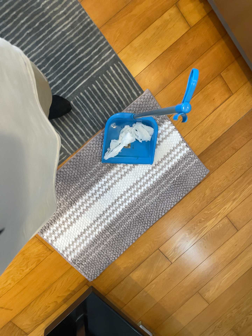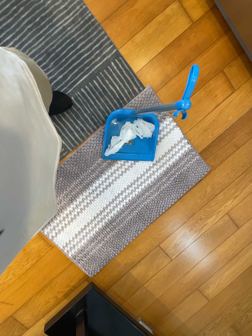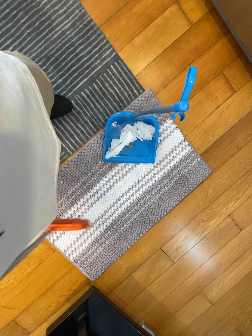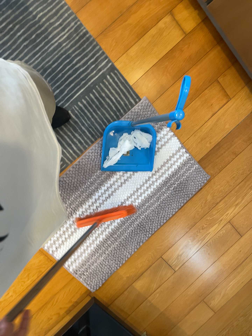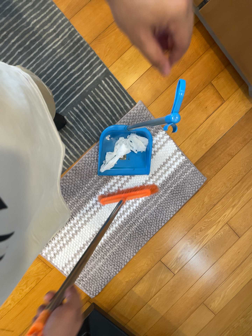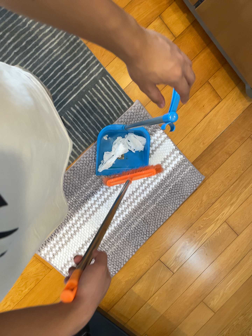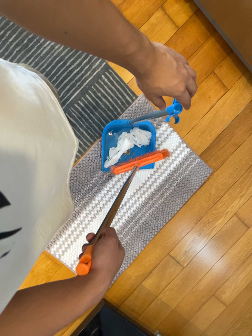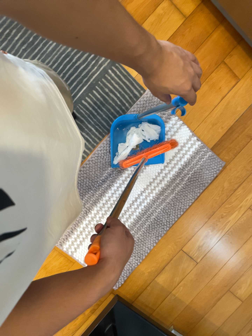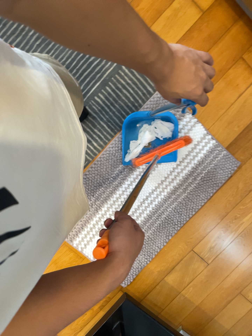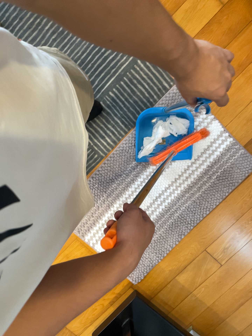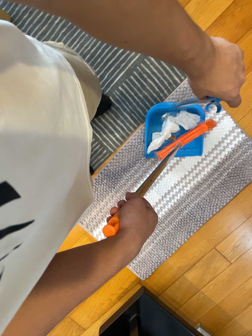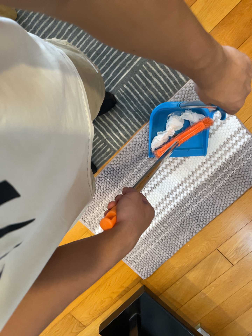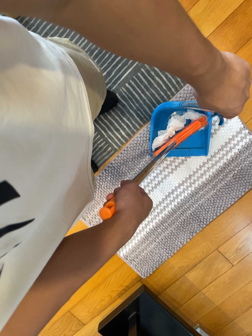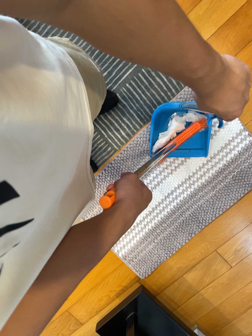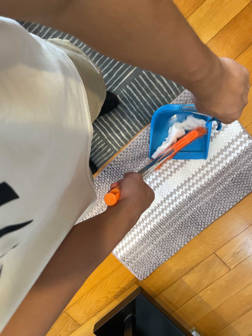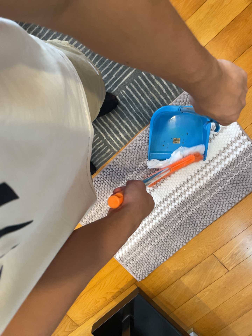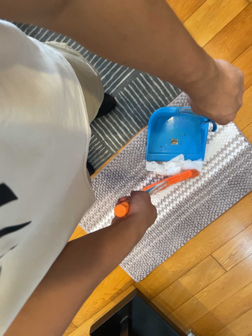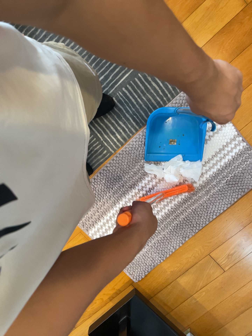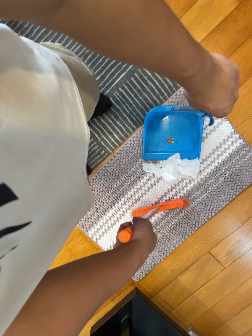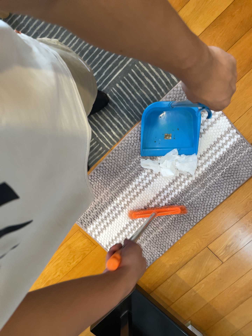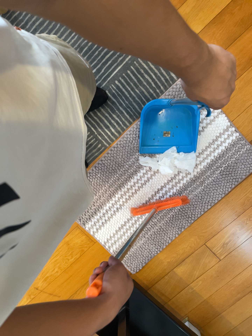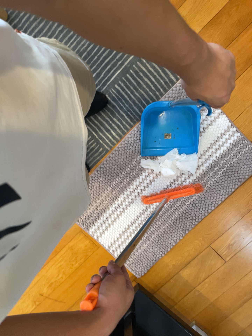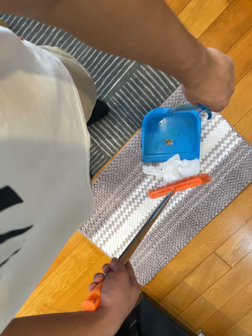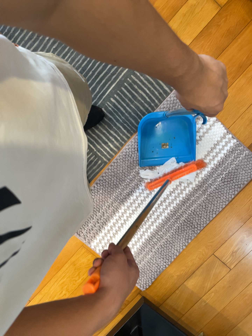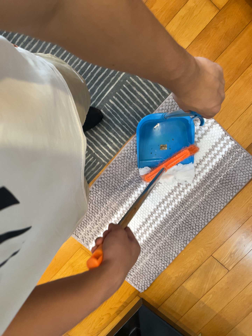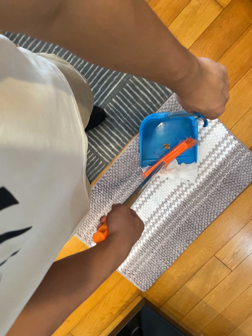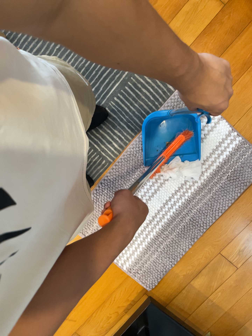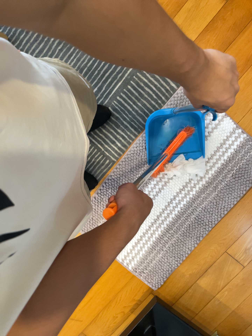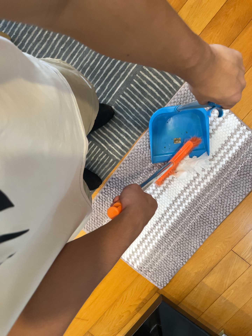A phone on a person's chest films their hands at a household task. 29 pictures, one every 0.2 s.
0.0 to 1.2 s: The camera shifts only a little, or ends up much as it began.
1.2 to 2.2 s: The scene slides to the right, as the camera pans about 10 degrees to its left. It travels forward, about 7 cm, so what stands in front looms larger.
2.2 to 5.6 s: The camera shifts only a little, or ends up much as it began.
The film runs backward here.
